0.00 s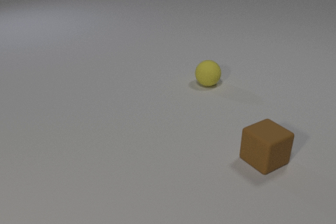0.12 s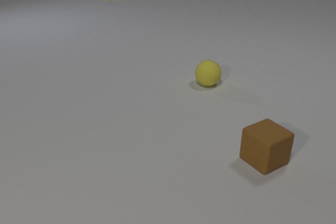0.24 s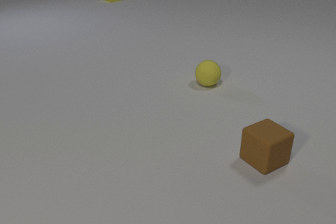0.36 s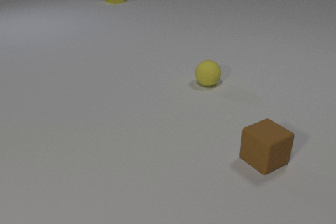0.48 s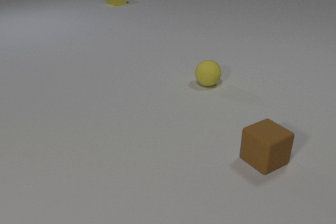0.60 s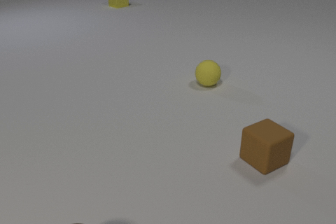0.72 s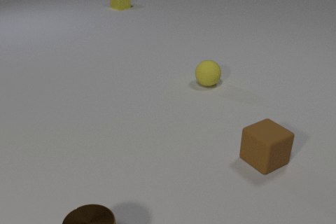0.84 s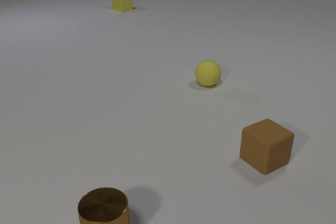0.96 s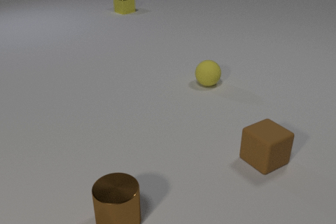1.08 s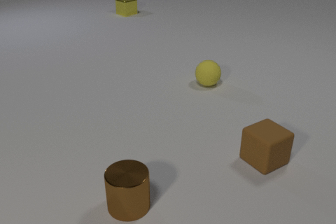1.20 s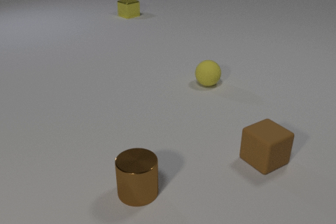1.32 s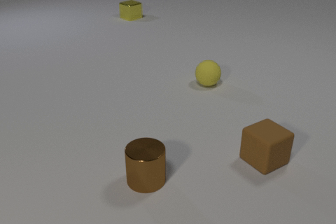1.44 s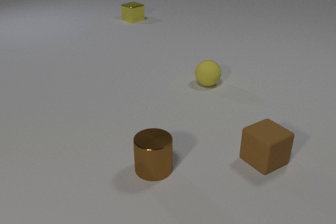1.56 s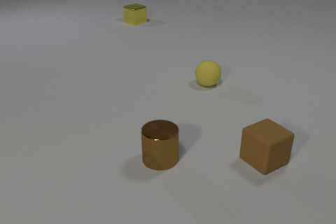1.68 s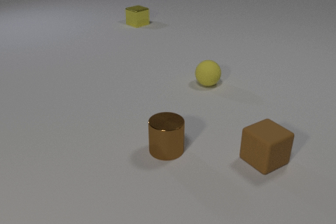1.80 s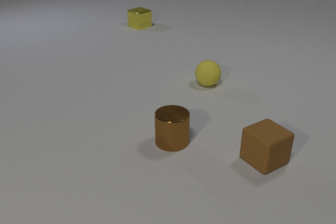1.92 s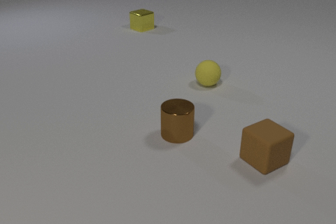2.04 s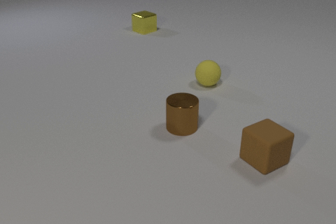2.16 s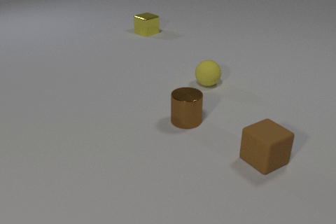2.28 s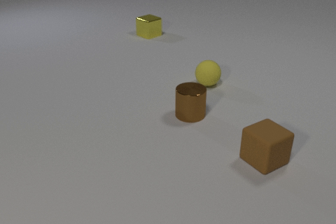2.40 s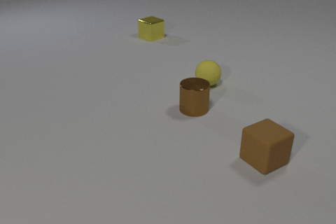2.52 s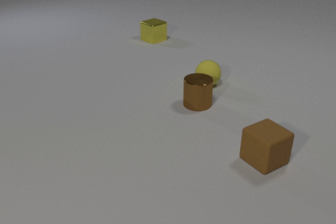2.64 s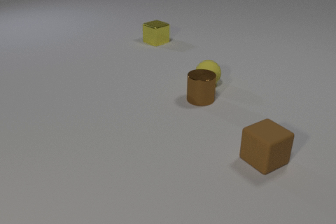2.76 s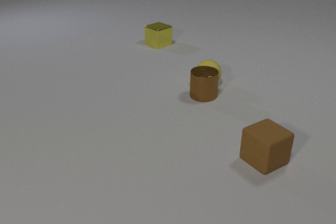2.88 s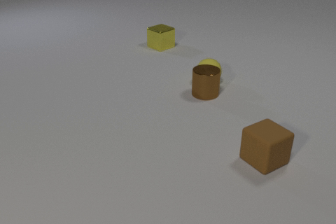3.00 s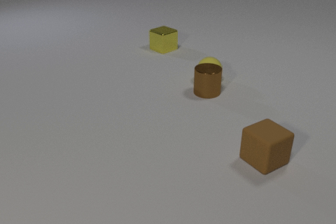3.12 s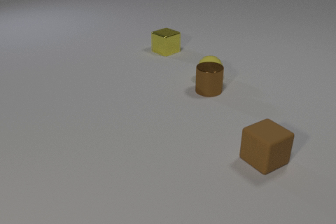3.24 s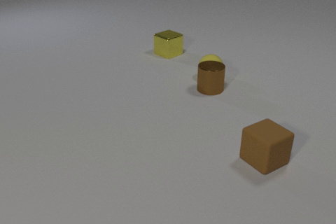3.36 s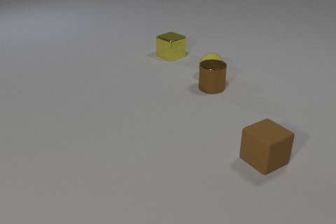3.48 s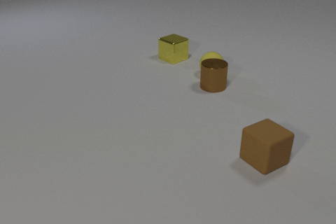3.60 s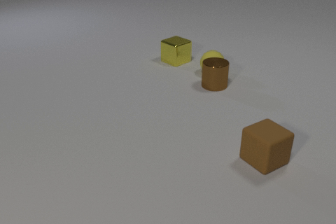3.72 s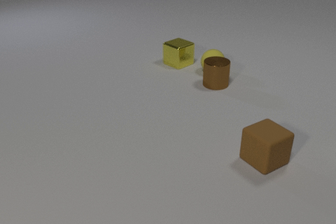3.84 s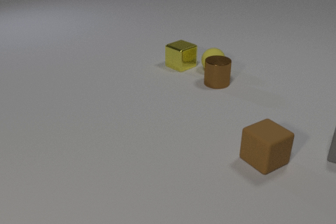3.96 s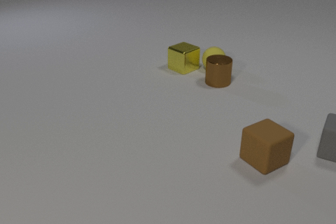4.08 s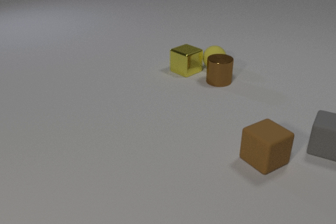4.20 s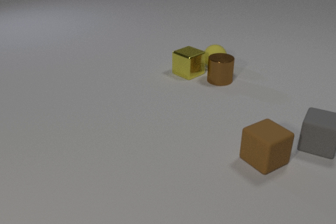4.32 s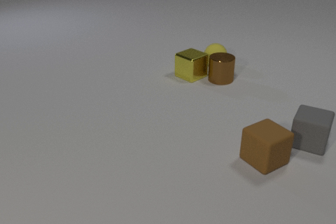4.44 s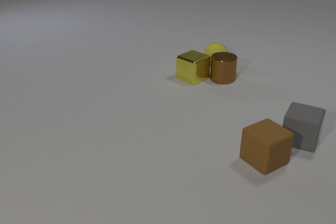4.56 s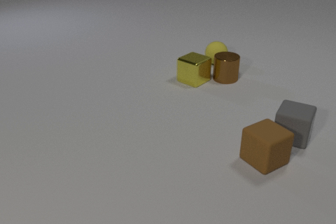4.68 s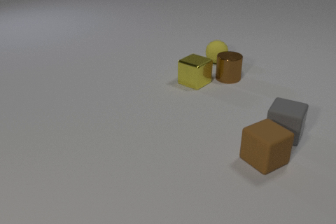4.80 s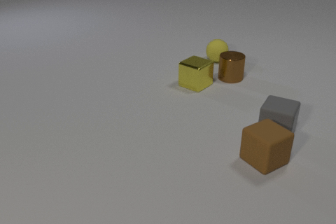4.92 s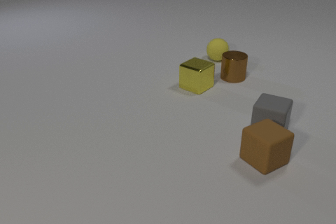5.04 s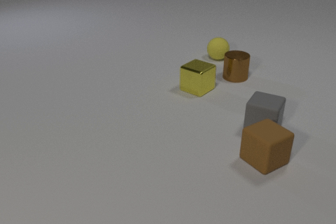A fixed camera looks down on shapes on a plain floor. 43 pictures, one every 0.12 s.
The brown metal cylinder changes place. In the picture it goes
away from the camera.
The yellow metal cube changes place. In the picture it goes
toward the camera.
0.00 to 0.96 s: The brown metal cylinder comes in at the bottom edge, slides away from the camera and to the right. The yellow metal cube slides toward the camera.
0.96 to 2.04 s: The brown metal cylinder slides away from the camera and to the right. The yellow metal cube slides toward the camera.
2.04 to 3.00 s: The brown metal cylinder slides away from the camera. The yellow rubber sphere rolls away from the camera. The yellow metal cube slides toward the camera. The brown metal cylinder and the yellow rubber sphere collide.
3.00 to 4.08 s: The brown metal cylinder slides away from the camera and to the right. The yellow rubber sphere rolls away from the camera. The yellow metal cube slides toward the camera. The gray rubber cube comes in at the right edge, slides to the left.
4.08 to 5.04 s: The brown metal cylinder slides to the right and away from the camera. The yellow rubber sphere rolls away from the camera. The yellow metal cube slides toward the camera. The gray rubber cube slides to the left. The brown metal cylinder and the yellow metal cube collide.
How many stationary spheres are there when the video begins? 1.
How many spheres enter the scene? 0.
What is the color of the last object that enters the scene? gray.
